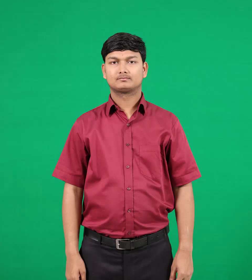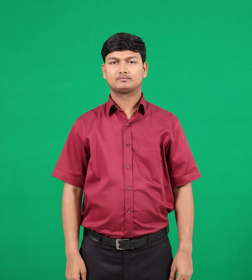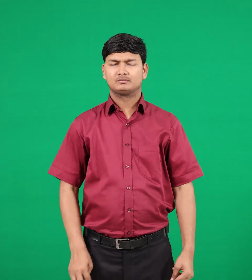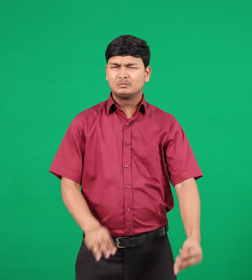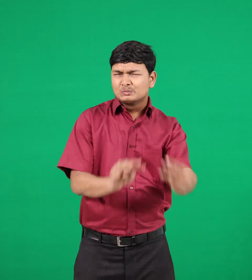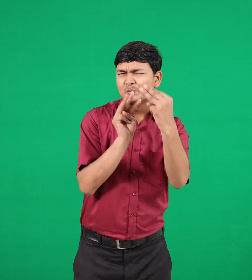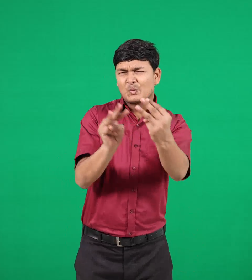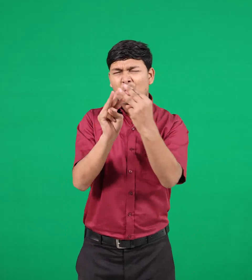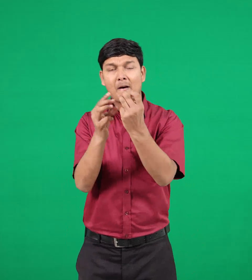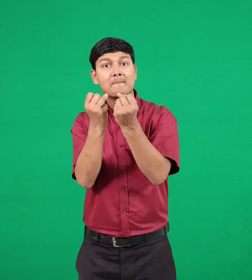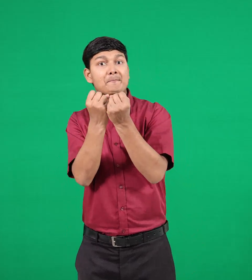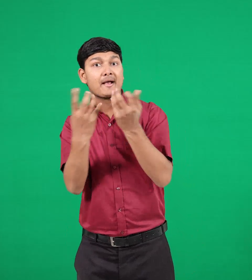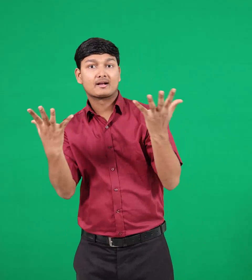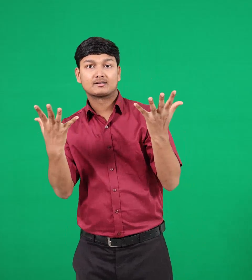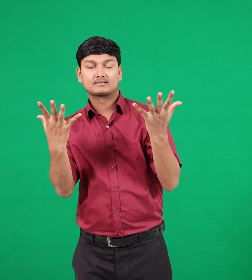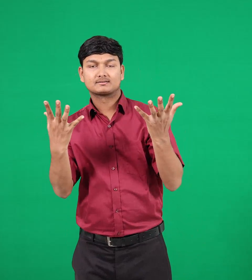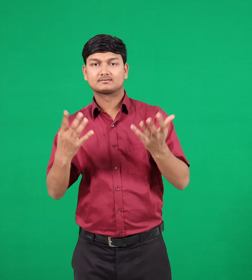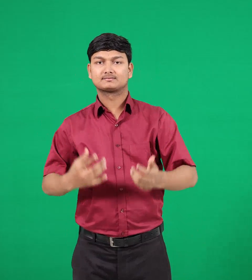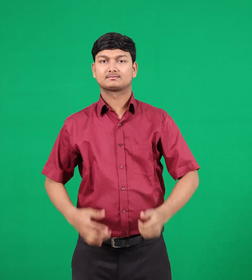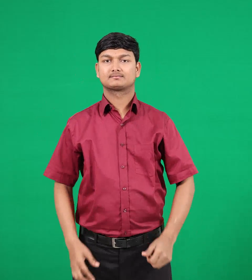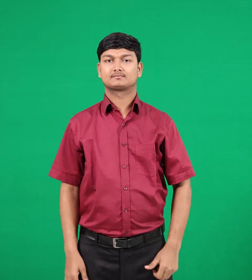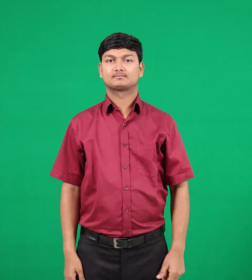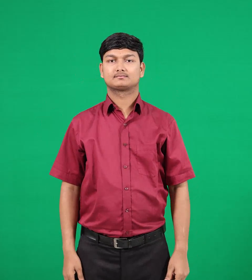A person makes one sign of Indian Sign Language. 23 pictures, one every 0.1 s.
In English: wars
